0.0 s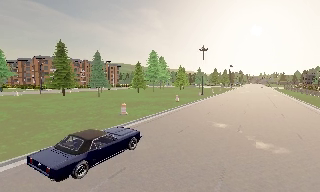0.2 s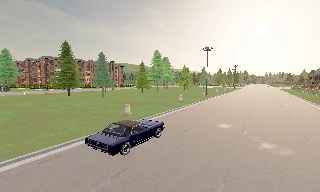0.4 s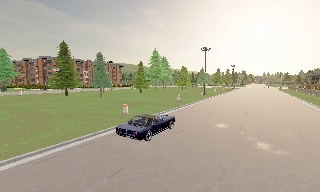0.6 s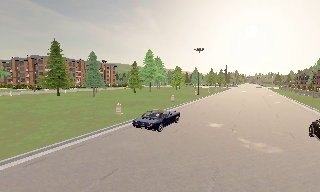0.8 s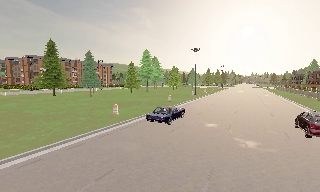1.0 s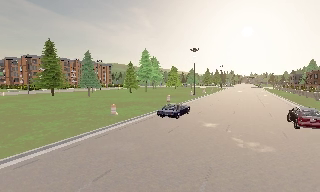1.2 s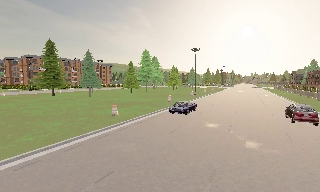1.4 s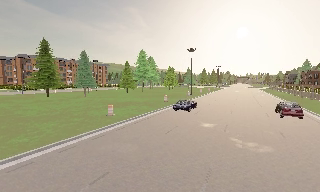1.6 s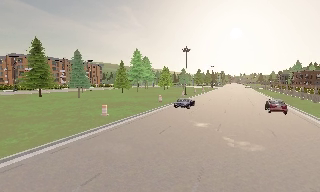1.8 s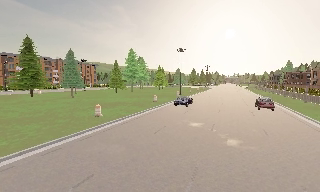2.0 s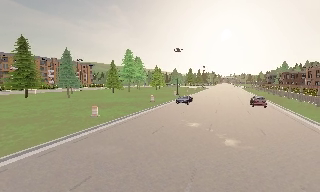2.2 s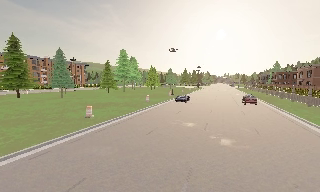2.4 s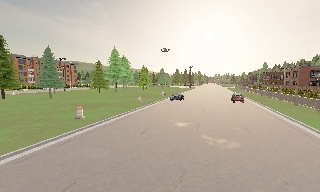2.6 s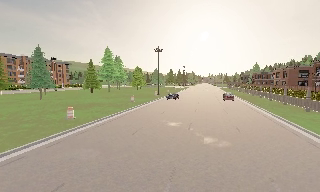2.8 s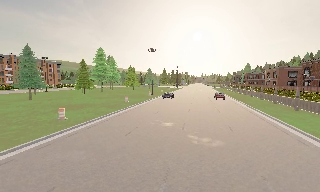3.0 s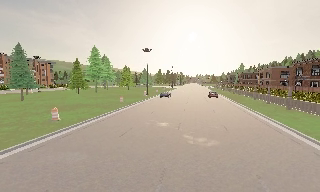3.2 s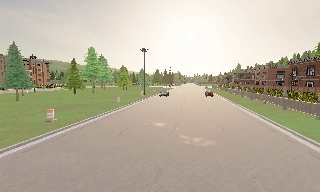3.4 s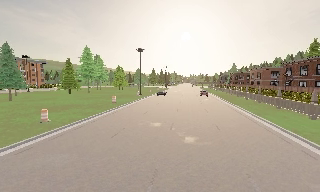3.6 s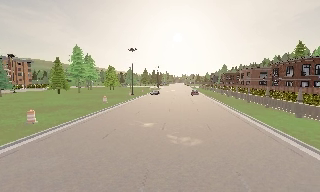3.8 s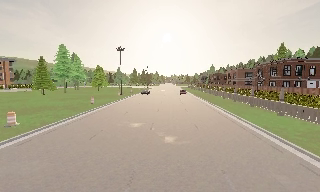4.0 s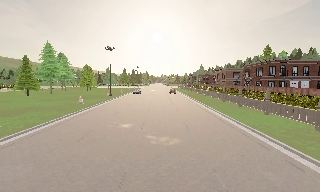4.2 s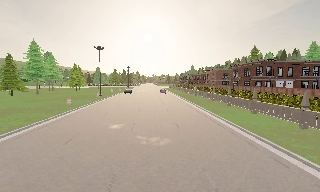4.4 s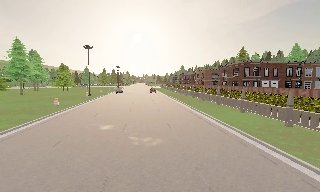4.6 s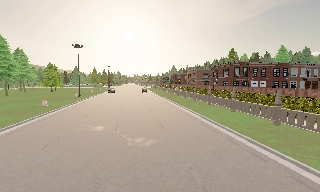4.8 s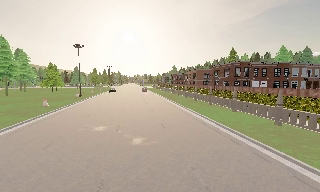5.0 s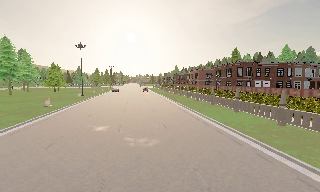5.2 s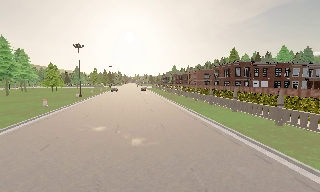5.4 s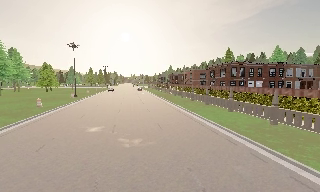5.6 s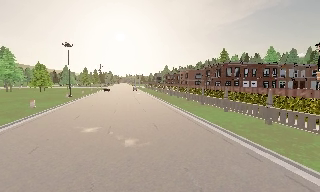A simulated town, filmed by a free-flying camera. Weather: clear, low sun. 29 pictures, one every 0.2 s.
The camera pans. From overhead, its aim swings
clockwise.
The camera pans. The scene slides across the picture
to the left.
0.0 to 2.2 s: The camera shifts only a little, or ends up much as it began.
2.2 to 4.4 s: The camera swings to its right by about 30 degrees, and the scene slides to the left.
4.4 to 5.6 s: The camera shifts only a little, or ends up much as it began.
The film runs forward here.
